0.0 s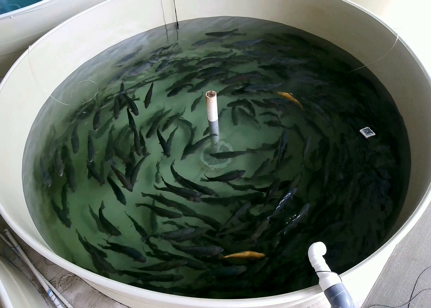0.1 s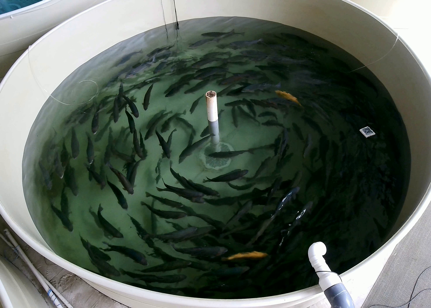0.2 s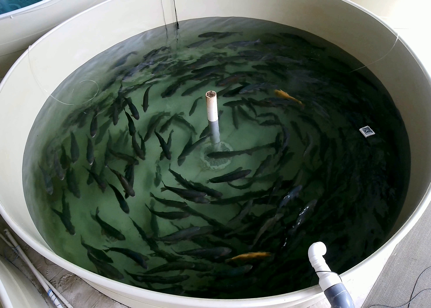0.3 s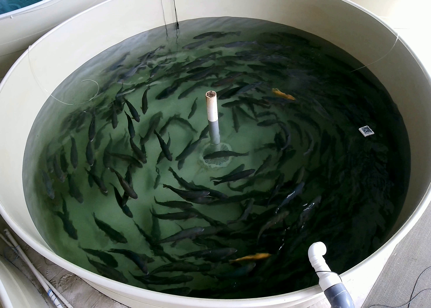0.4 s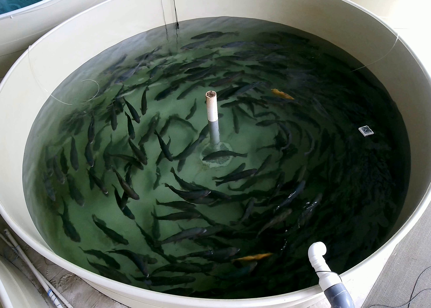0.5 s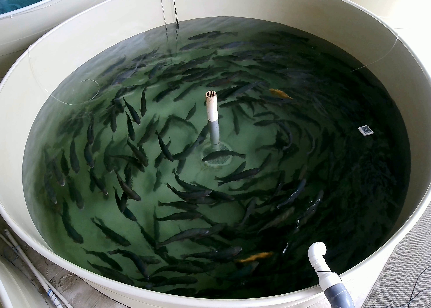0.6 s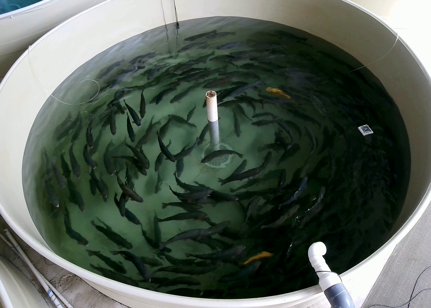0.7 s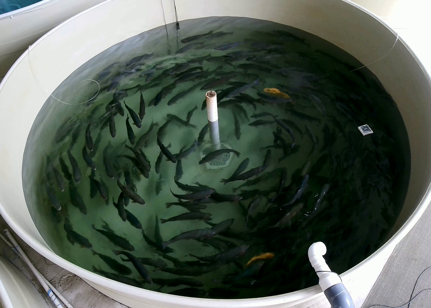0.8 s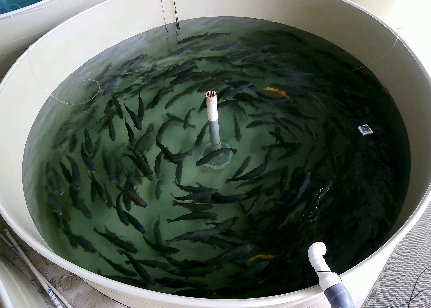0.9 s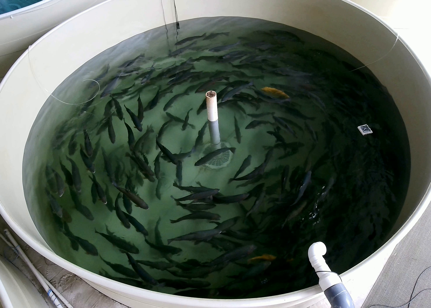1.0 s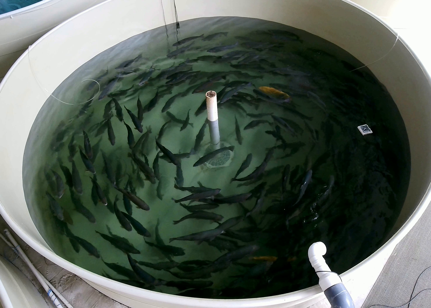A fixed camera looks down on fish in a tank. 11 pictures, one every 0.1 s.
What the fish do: Normal cruising.
